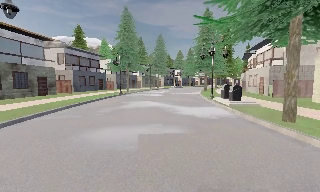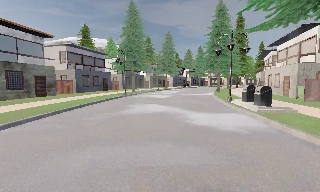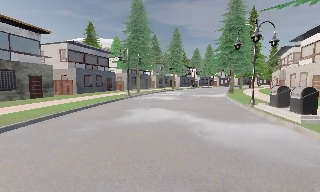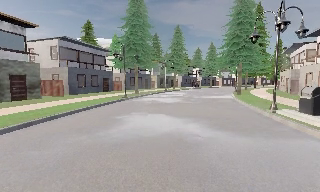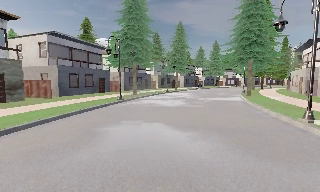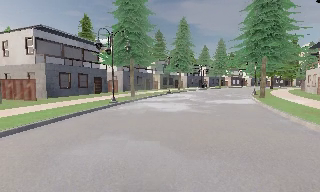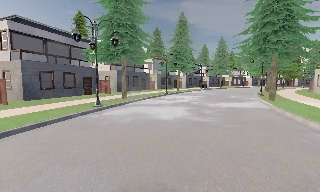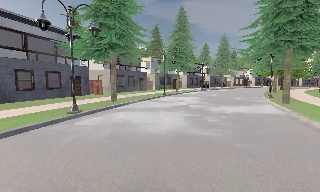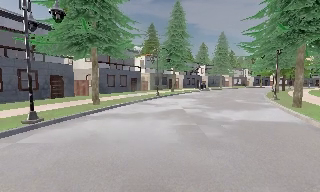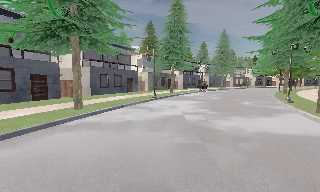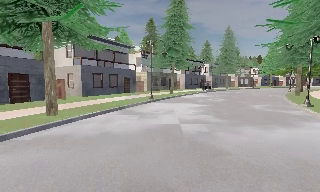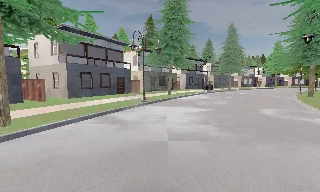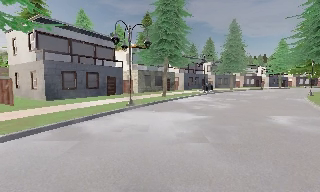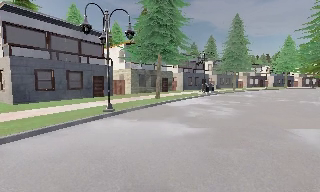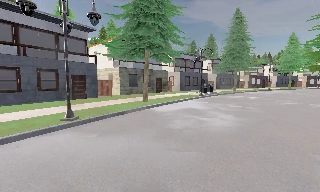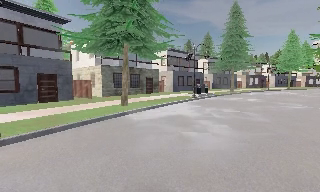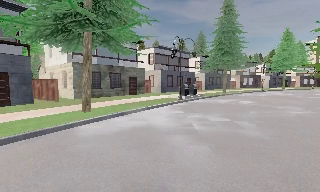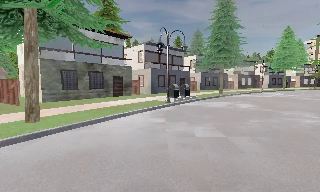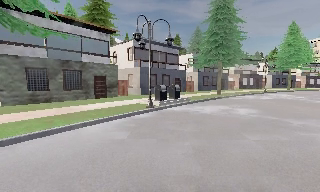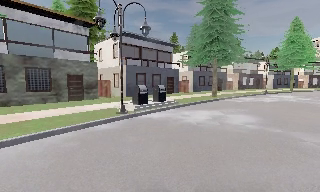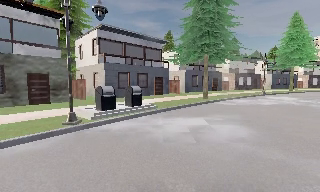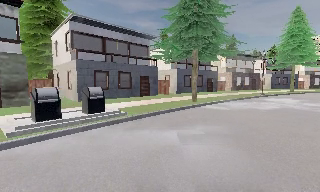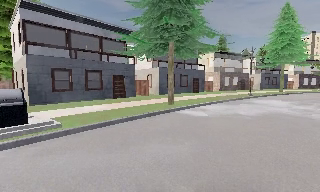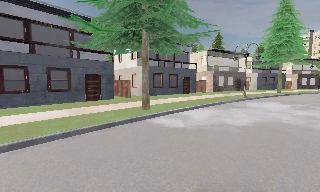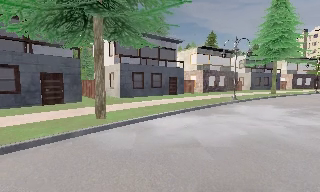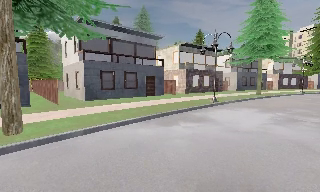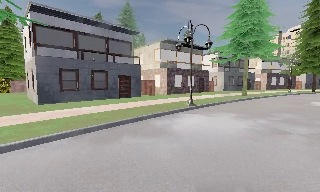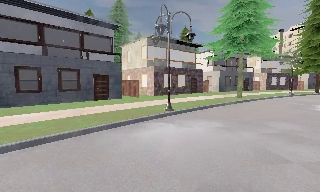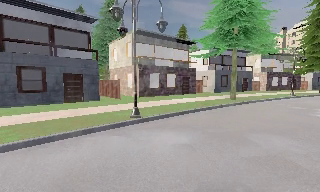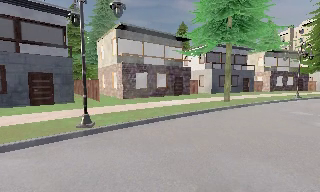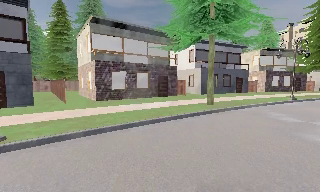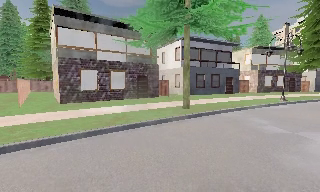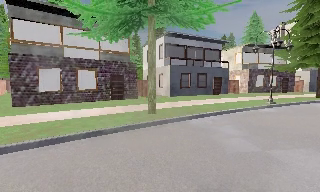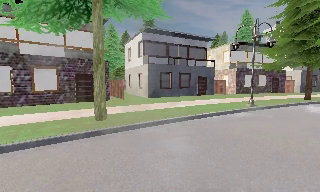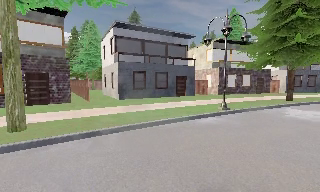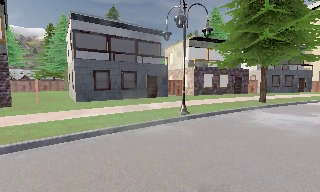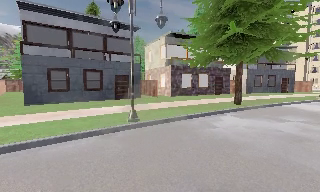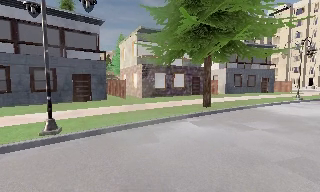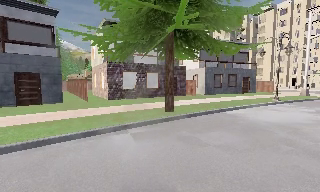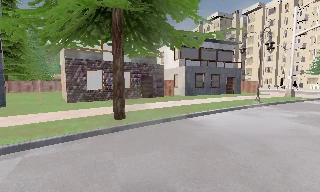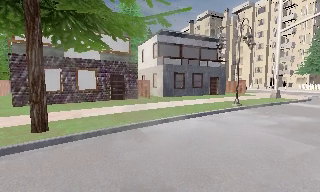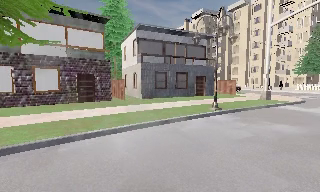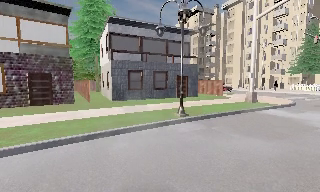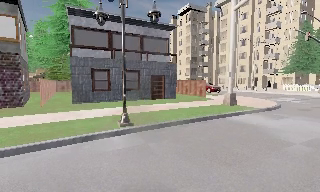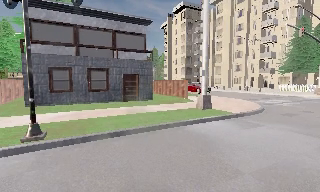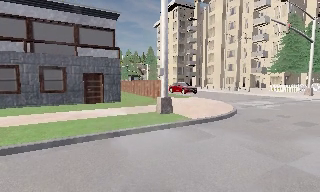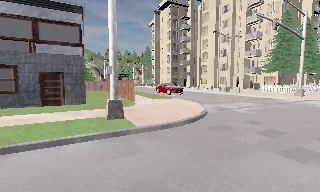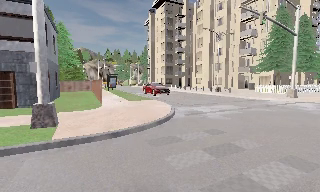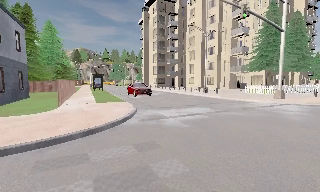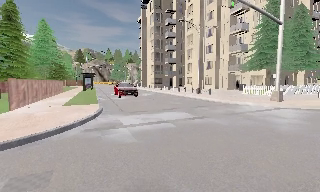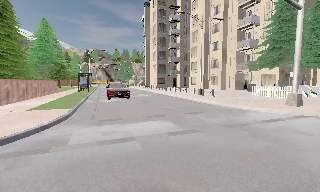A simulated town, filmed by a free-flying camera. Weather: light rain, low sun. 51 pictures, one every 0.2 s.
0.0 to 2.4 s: The camera travels forward, about 20 m, so what stands in front looms larger.
2.4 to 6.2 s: The camera travels forward and to its right, about 40 m, so what stands in front looms larger.
6.2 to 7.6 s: The camera swings to its right by about 15 degrees, and the scene slides to the left. It travels to its right and forward, about 15 m, so close, fixed things drift to the left.
7.6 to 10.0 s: The camera travels to its right and forward, about 25 m, so close, fixed things drift to the left.
The film runs forward here.
